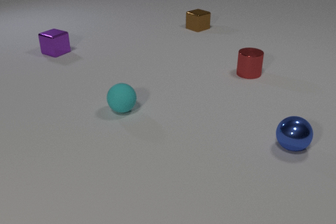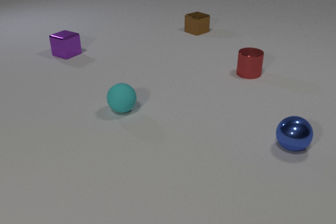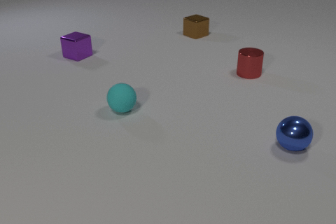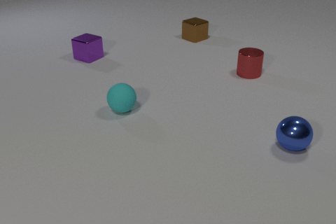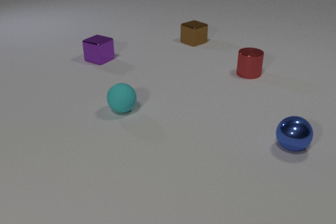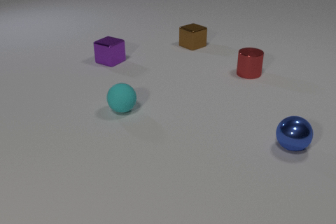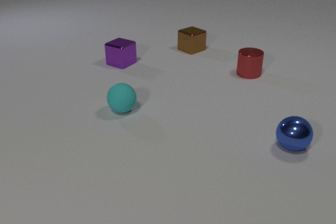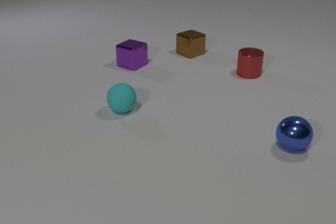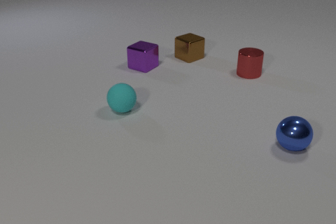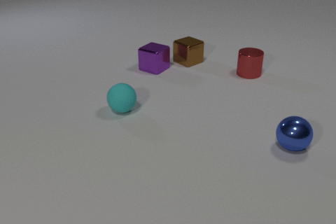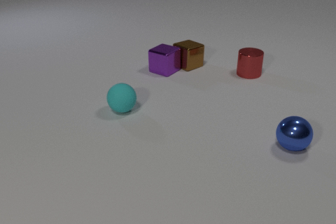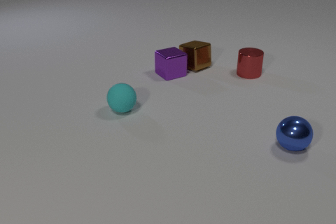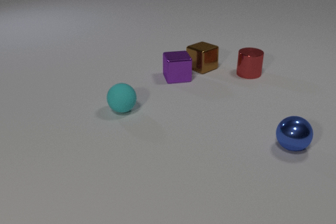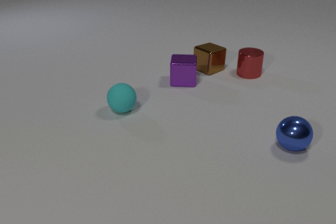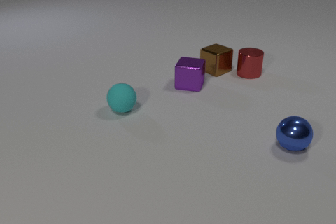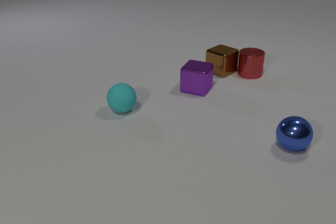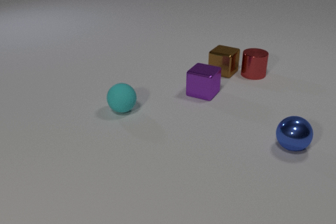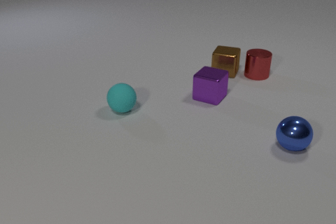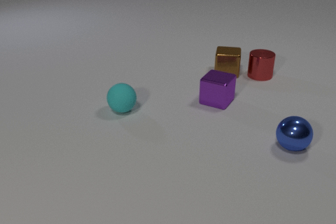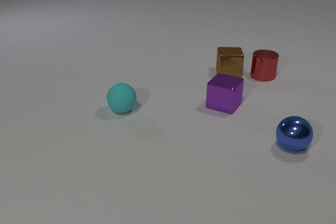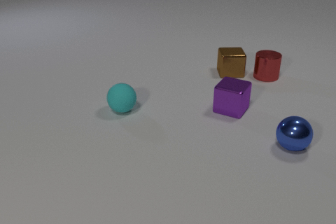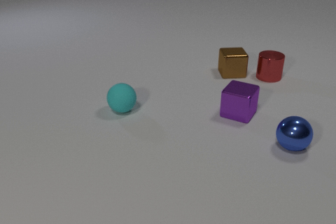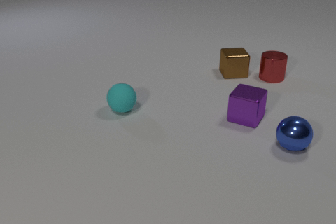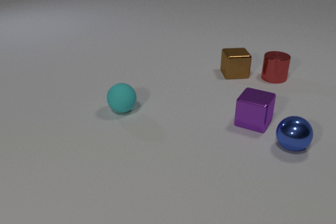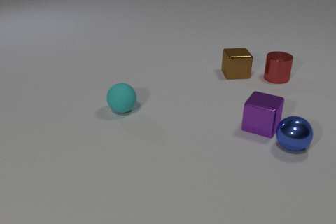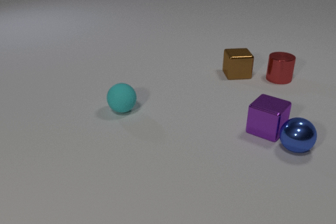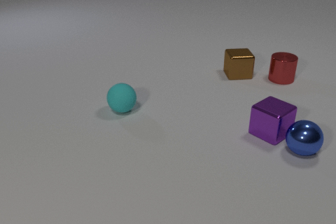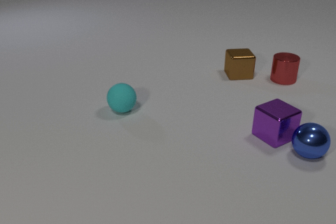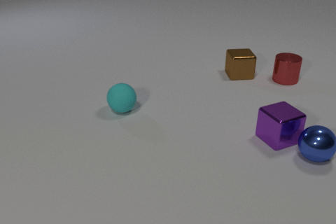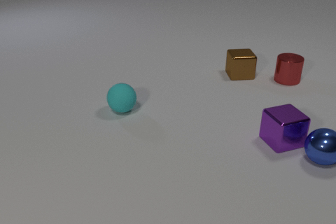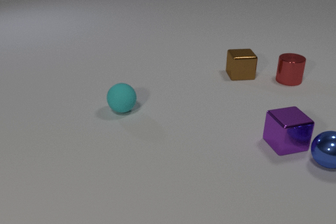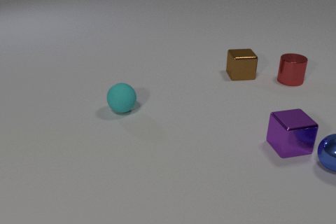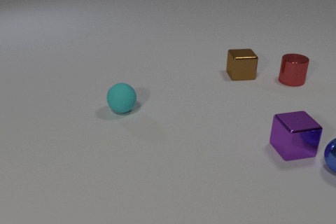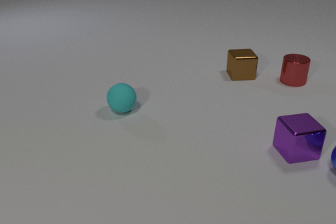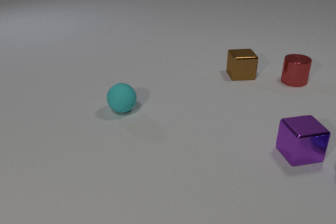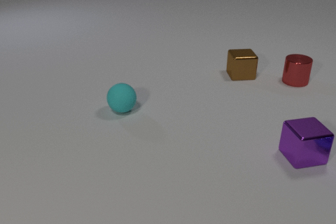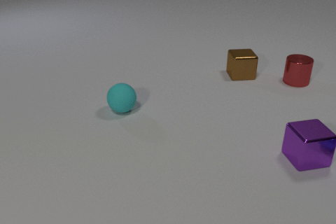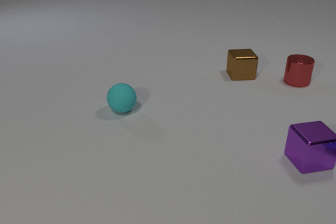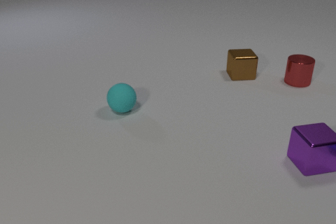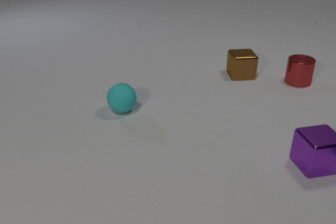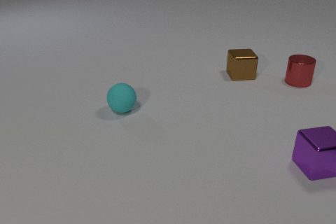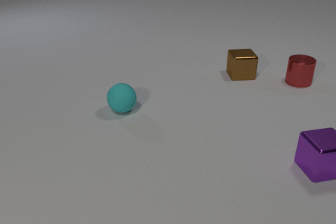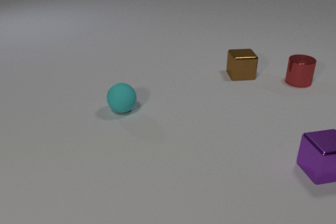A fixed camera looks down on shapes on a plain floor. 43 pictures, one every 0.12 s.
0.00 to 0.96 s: The purple metal cube slides to the right and toward the camera. The brown metal cube slides toward the camera.
0.96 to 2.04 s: The purple metal cube slides toward the camera and to the right, spins clockwise seen from above by about 90 degrees, its near face sliding to the left. The brown metal cube slides to the right and toward the camera, spins counterclockwise seen from above by about 30 degrees, its near face sliding to the right. The red metal cylinder slides to the right. The purple metal cube and the brown metal cube collide. The brown metal cube and the red metal cylinder collide.
2.04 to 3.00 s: The purple metal cube slides to the right and toward the camera. The brown metal cube slides to the right, spins counterclockwise seen from above by about 30 degrees, its near face sliding to the right. The red metal cylinder slides to the right. The purple metal cube and the blue metal sphere collide.
3.00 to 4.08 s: The purple metal cube slides toward the camera and to the right, spins so that its near face slides to the left, clockwise seen from above. The red metal cylinder slides to the right. The blue metal sphere rolls to the right and toward the camera, leaves at the right edge.
4.08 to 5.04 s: The purple metal cube slides to the right and toward the camera.
How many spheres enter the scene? 0.
What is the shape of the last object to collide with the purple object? sphere.
What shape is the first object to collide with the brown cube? cube.
